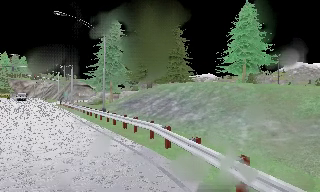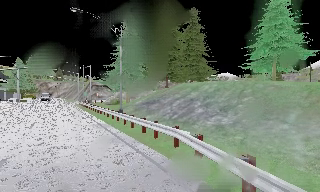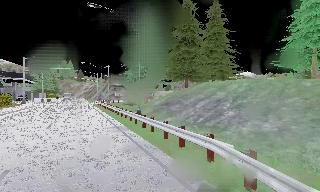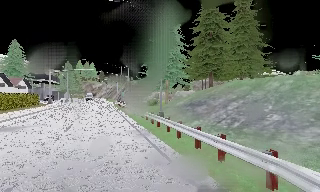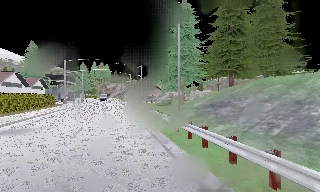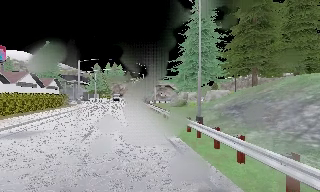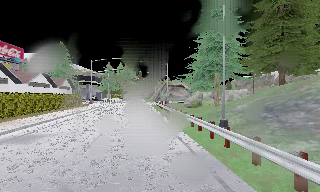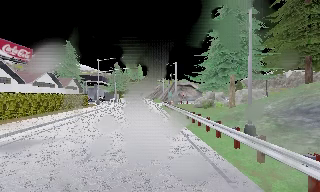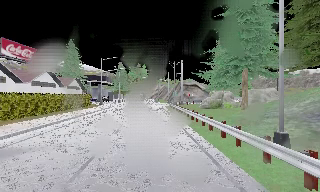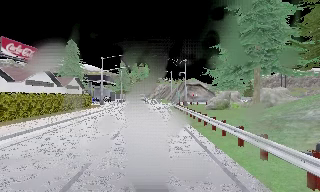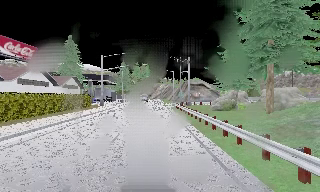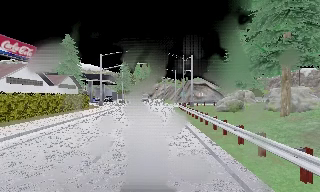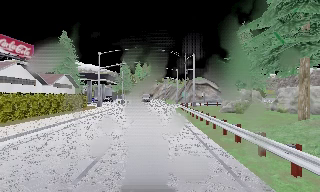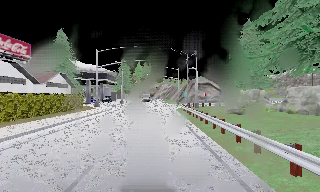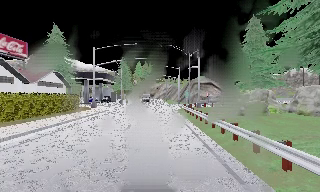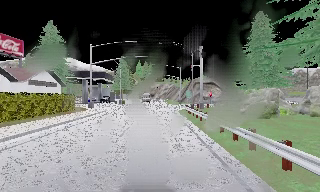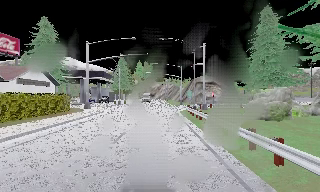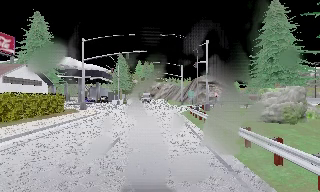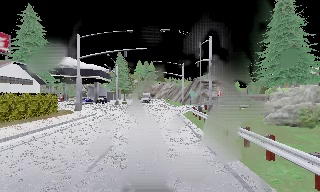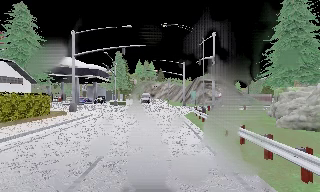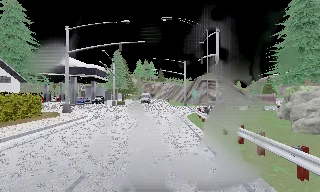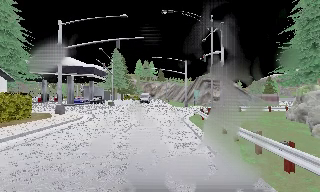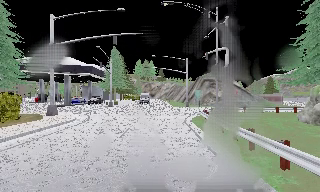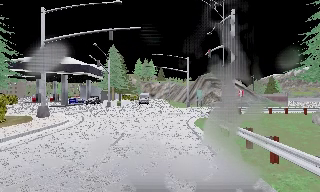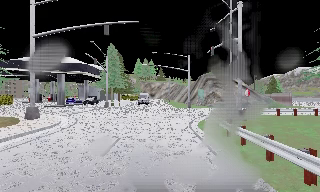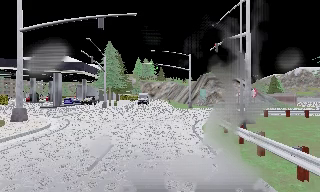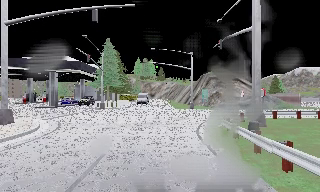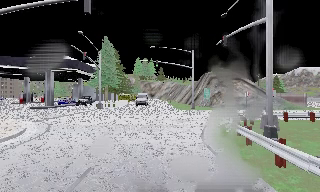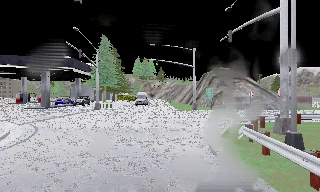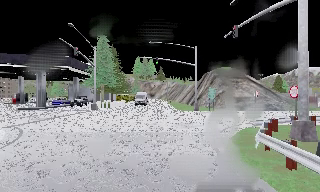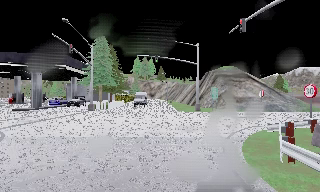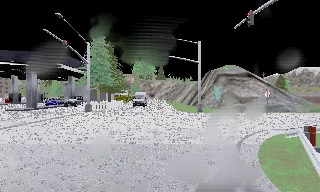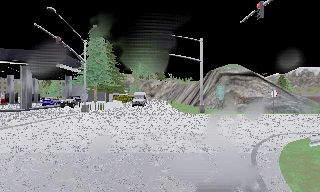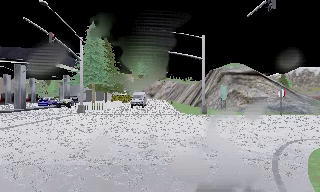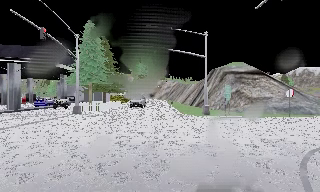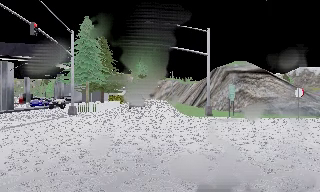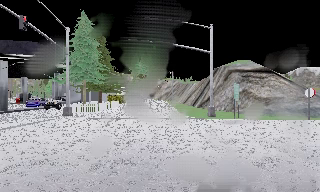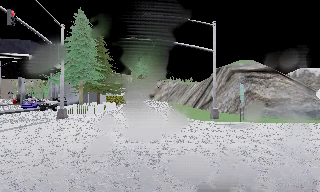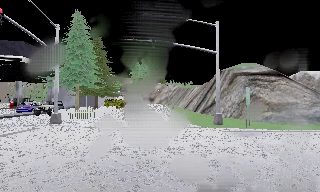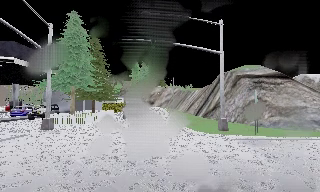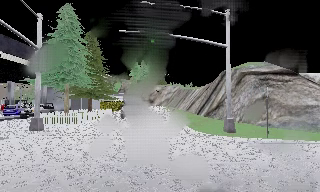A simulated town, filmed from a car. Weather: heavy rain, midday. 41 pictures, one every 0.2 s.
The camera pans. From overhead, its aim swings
counterclockwise.
The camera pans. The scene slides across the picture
to the right.
0.0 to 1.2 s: The camera pans to its left, which is counterclockwise from overhead, by about 30 degrees. It travels forward, about 7 m.
1.2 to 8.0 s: The camera travels forward, about 35 m, so what stands in front looms larger.
The film runs forward here.
